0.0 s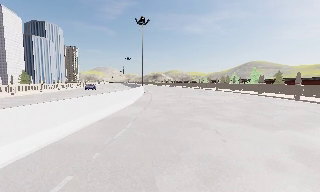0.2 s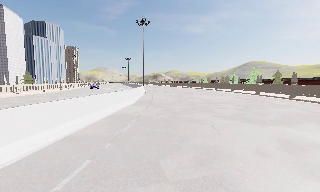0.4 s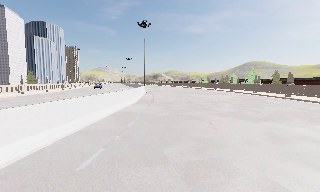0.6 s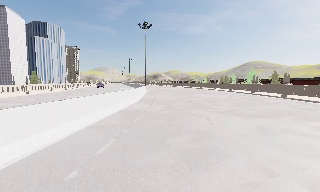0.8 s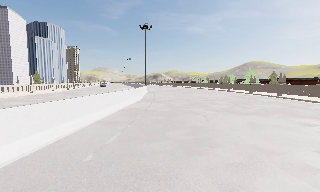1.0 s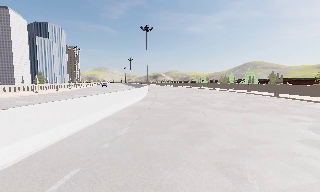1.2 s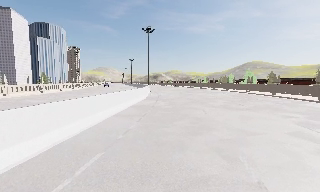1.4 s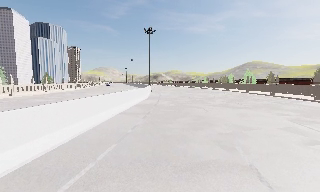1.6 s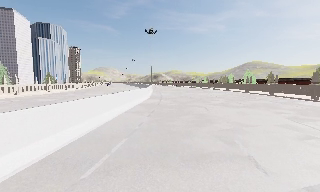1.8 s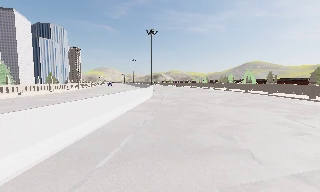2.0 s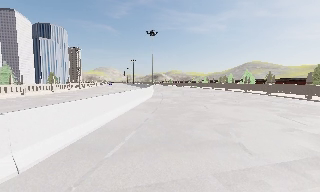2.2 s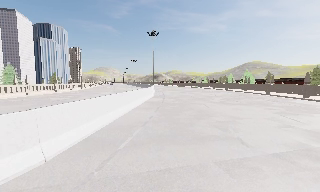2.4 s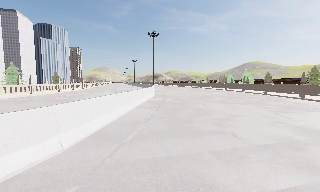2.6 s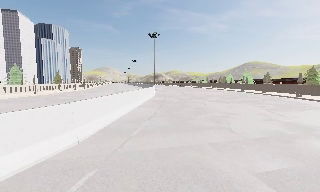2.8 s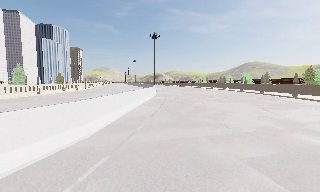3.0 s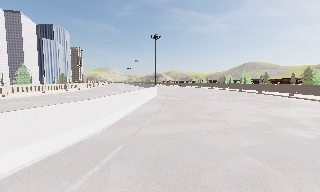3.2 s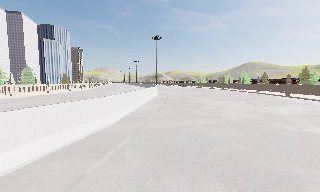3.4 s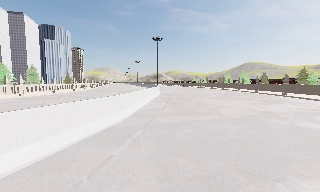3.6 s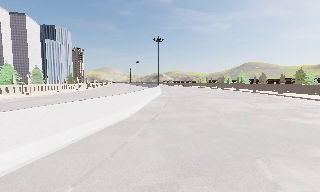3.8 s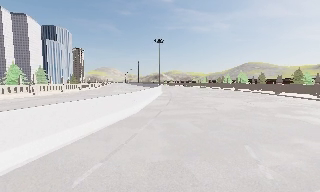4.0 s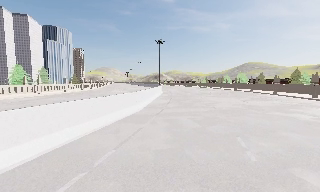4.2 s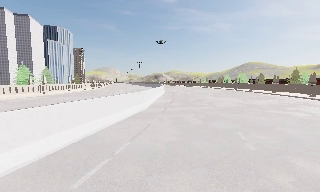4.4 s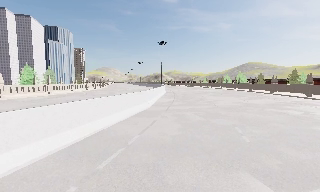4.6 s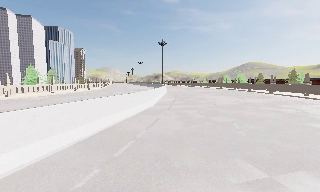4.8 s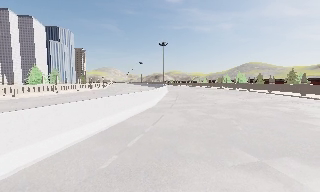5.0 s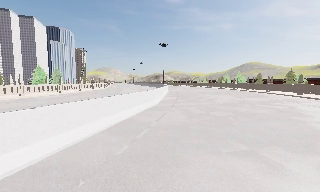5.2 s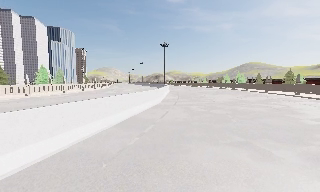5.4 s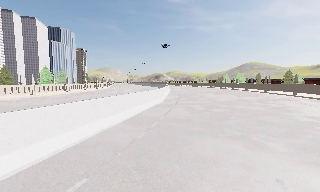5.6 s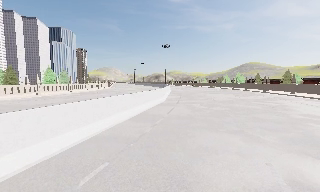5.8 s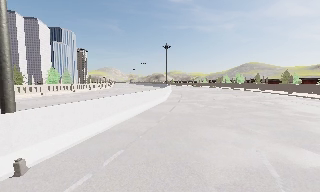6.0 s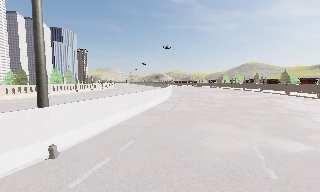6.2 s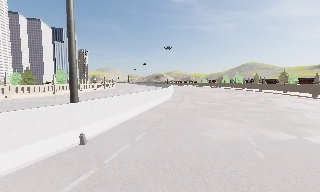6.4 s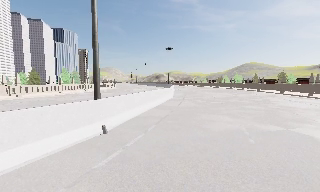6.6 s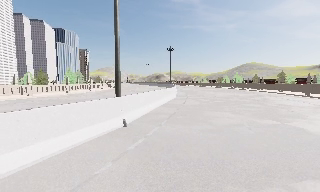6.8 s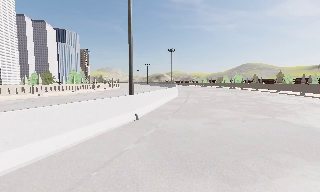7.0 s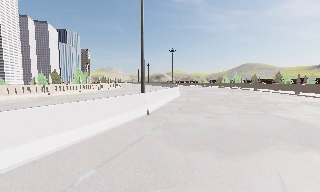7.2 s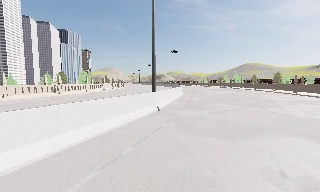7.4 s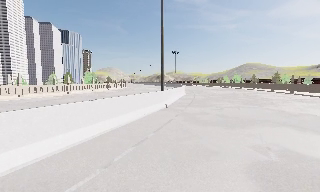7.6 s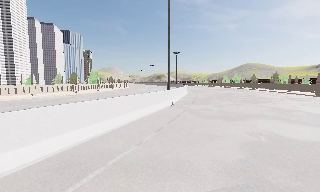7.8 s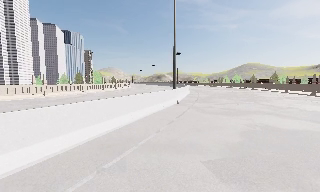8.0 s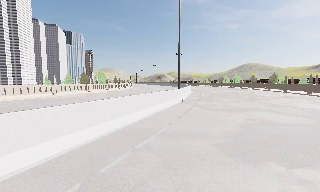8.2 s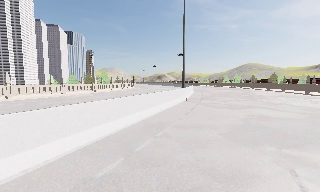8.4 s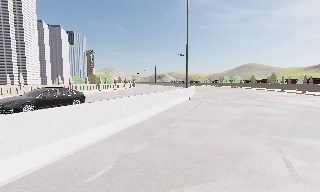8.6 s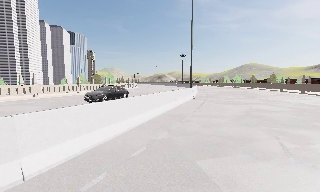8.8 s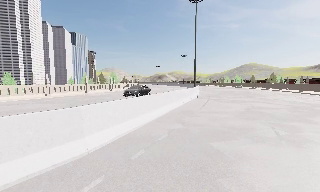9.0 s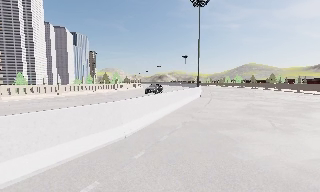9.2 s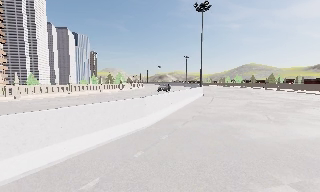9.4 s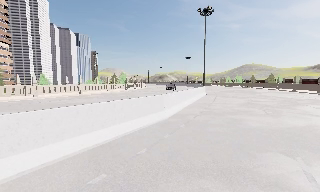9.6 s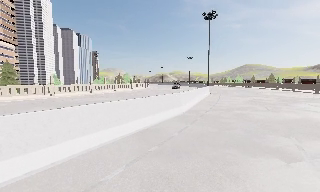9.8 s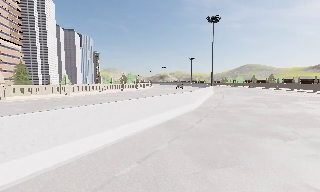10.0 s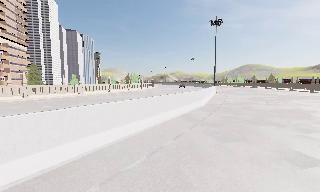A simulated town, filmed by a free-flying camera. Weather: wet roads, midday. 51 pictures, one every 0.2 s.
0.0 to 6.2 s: The camera travels backward, about 20 m, so what stands in front gets smaller.
6.2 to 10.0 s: The camera travels backward and to its left, about 25 m, so what stands in front gets smaller.
The film runs backward here.
